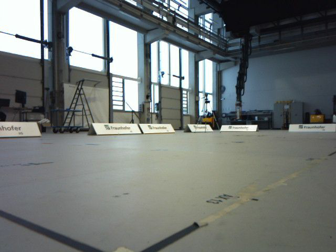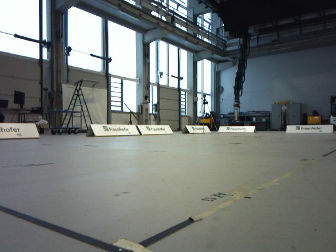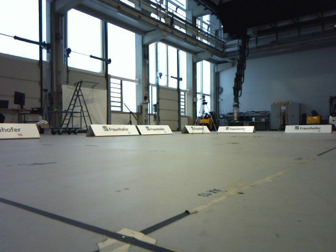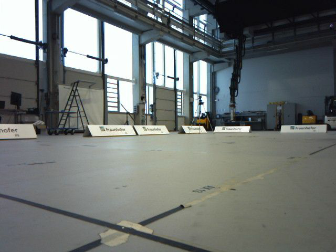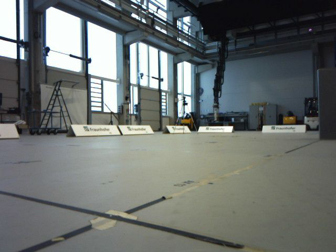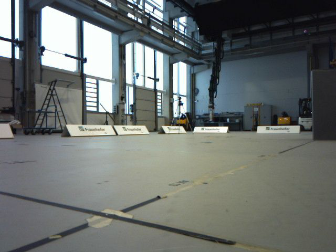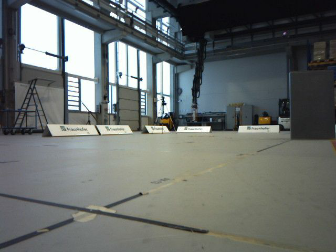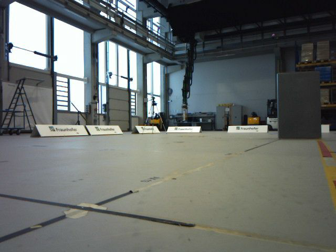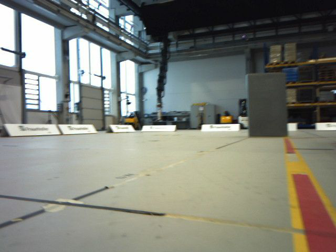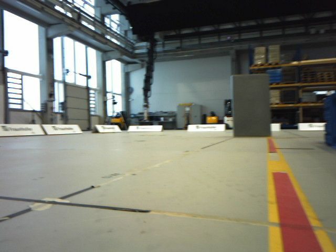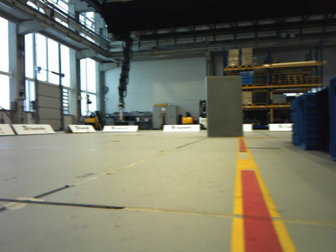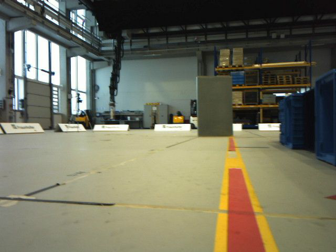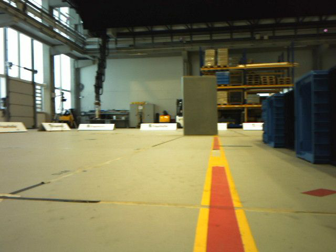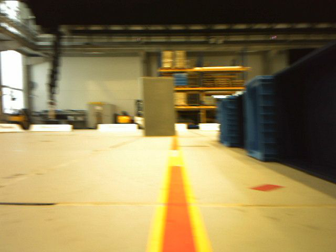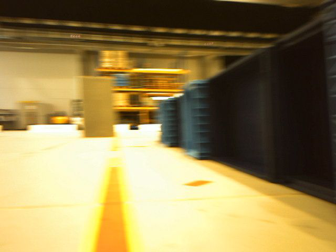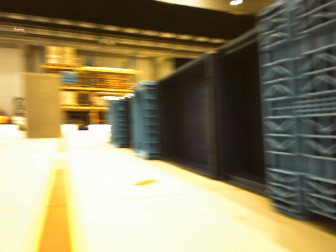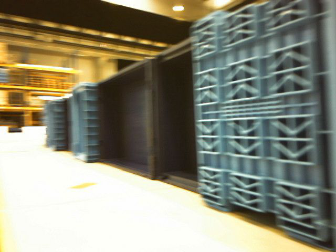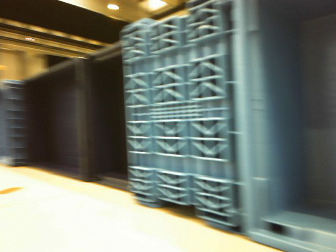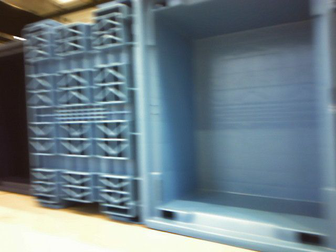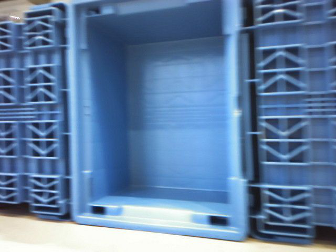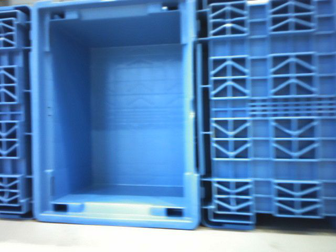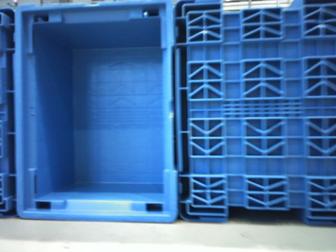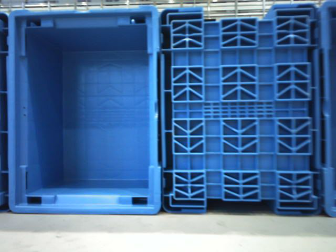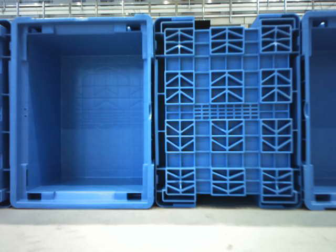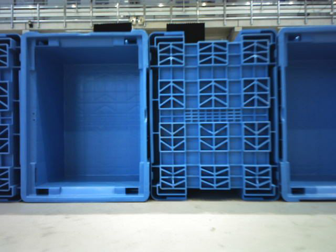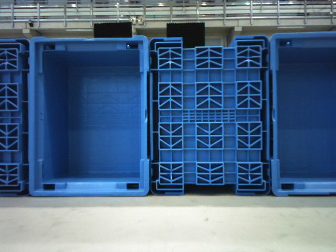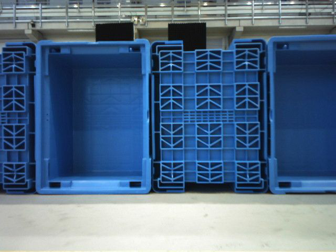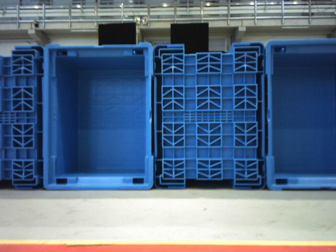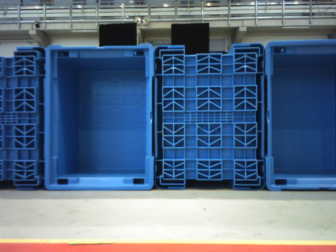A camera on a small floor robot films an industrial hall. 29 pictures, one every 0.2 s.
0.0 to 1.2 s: The camera travels backward, about 0.2 m, so what stands in front gets smaller.
1.2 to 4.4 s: The scene slides to the left, as the camera pans about 115 degrees to its right. It travels backward, about 0.5 m.
4.4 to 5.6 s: The camera travels backward, about 0.2 m, so what stands in front gets smaller.
The film runs backward here.
